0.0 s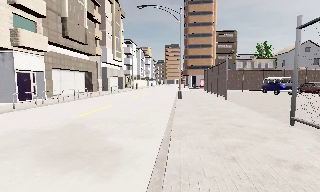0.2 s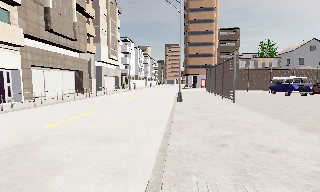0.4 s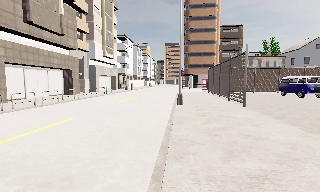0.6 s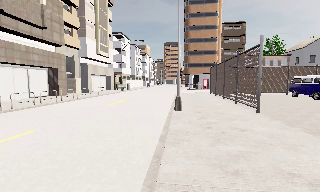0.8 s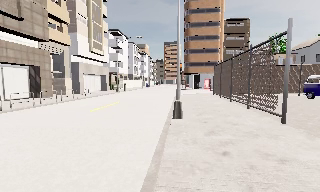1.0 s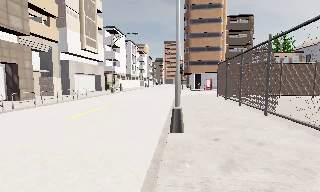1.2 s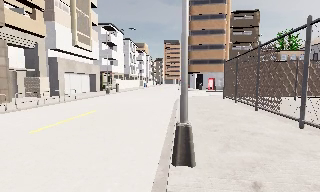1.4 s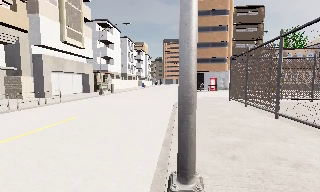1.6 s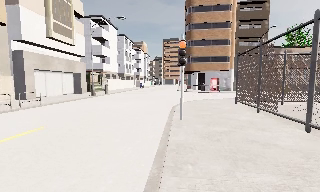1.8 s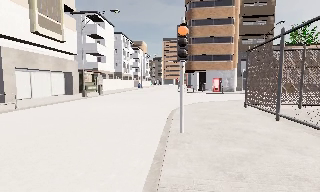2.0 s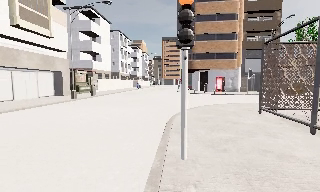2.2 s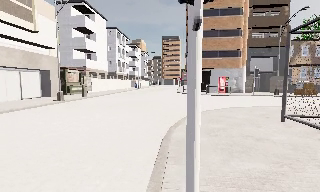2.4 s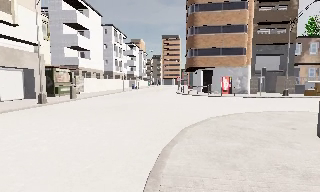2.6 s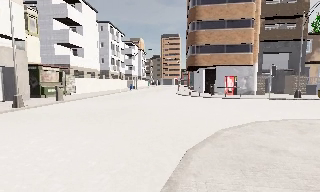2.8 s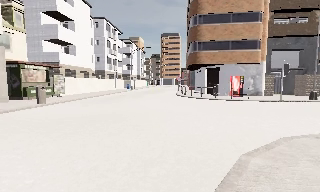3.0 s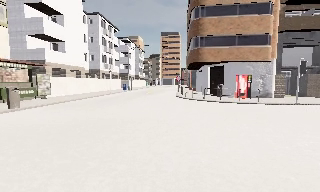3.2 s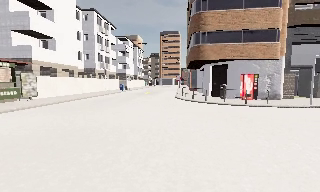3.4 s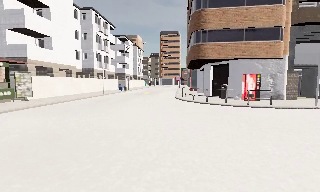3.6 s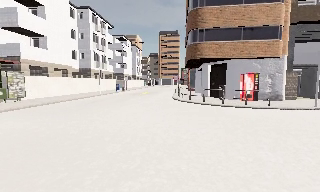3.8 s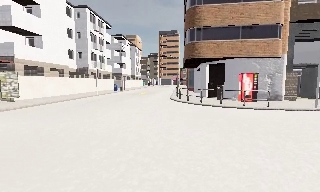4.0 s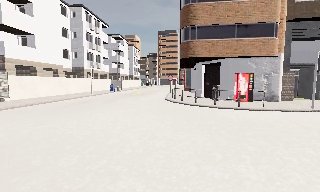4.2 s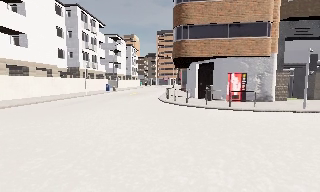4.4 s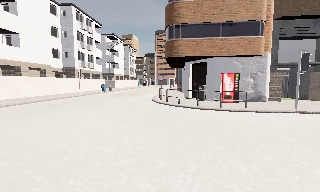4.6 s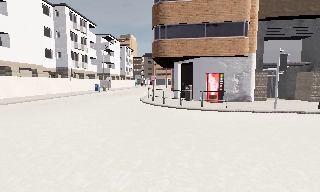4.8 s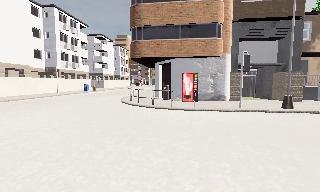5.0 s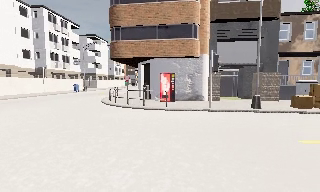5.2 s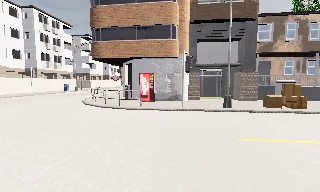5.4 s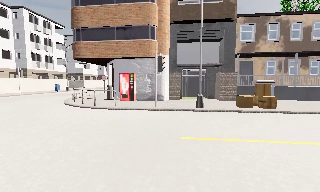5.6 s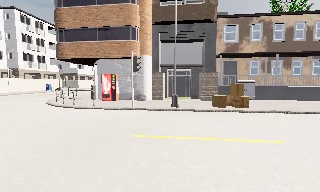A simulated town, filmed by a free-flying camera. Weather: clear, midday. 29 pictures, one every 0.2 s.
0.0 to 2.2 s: The camera travels forward, about 19 m, so what stands in front looms larger.
2.2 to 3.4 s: The camera travels forward, about 8 m, so what stands in front looms larger. It loses speed.
3.4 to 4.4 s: The camera travels to its right and forward, about 2.5 m, so close, fixed things drift to the left.
4.4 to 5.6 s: The camera travels to its right, about 9 m, so close, fixed things drift to the left.
The film runs forward here.
